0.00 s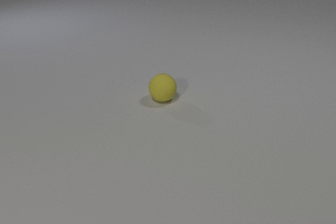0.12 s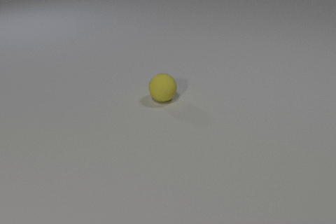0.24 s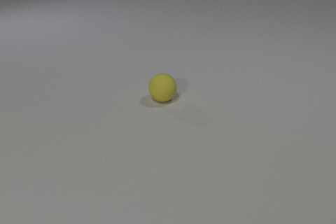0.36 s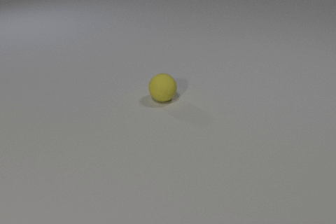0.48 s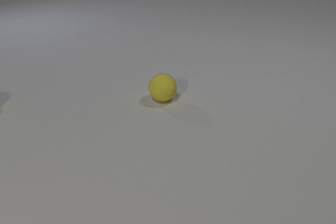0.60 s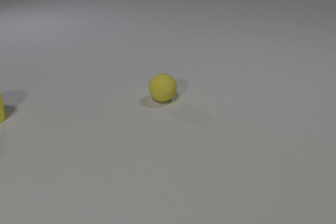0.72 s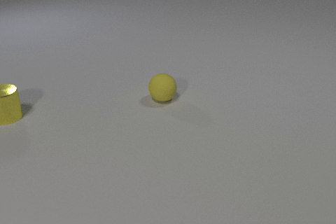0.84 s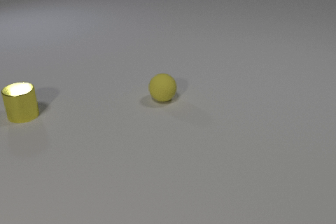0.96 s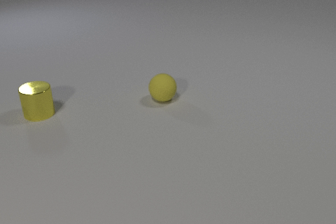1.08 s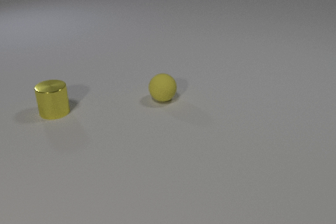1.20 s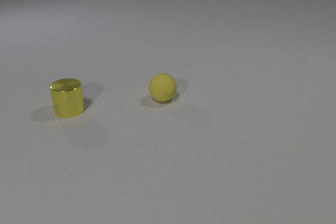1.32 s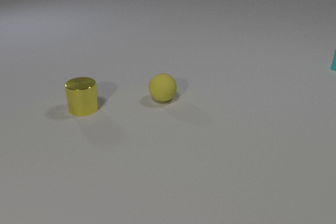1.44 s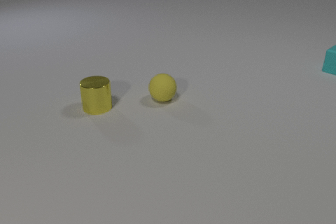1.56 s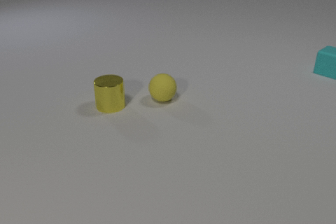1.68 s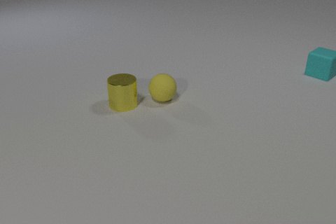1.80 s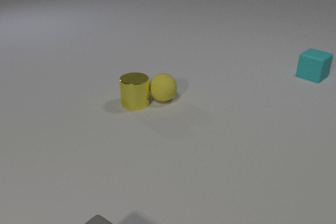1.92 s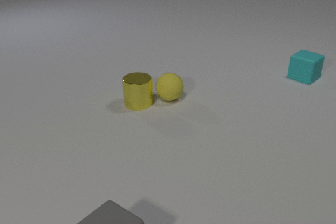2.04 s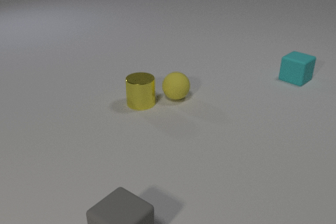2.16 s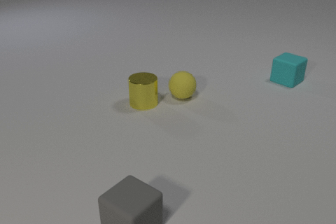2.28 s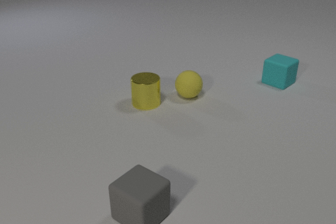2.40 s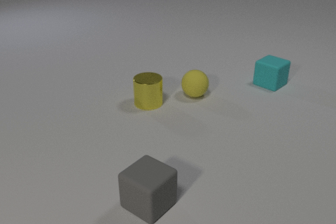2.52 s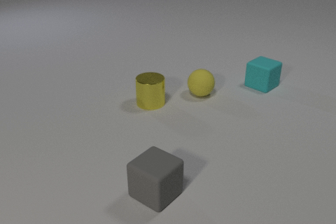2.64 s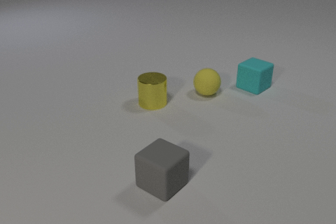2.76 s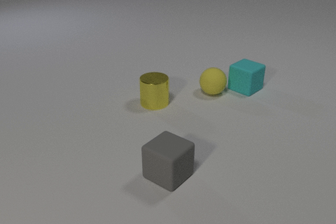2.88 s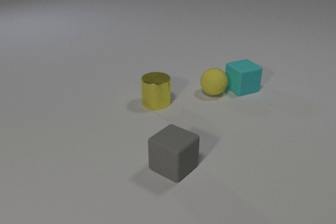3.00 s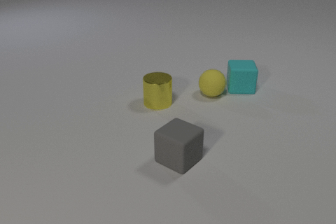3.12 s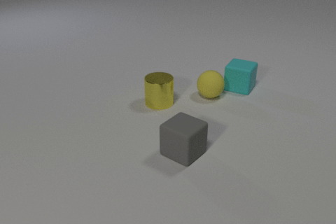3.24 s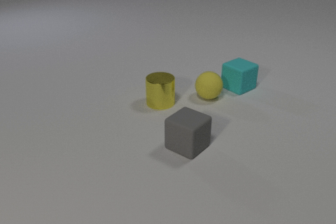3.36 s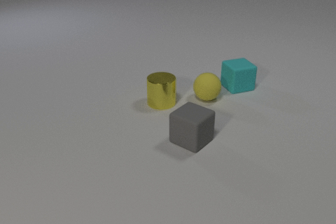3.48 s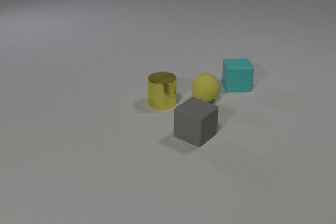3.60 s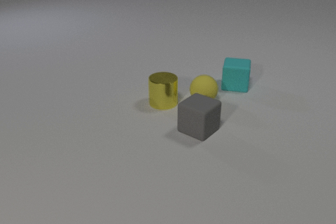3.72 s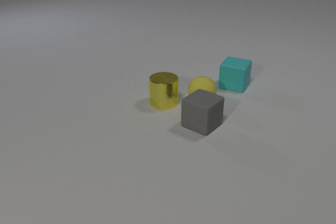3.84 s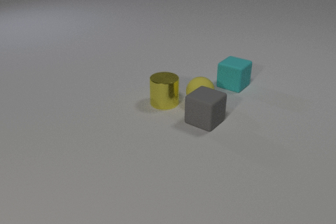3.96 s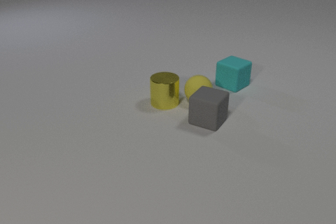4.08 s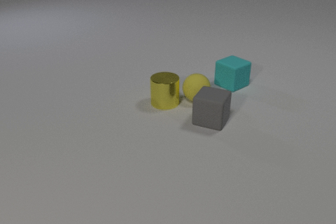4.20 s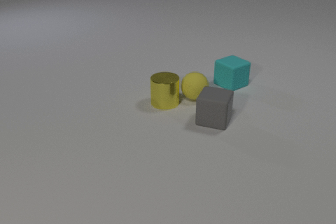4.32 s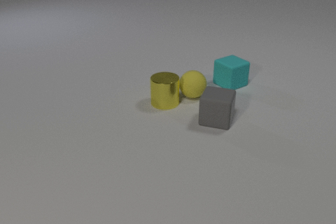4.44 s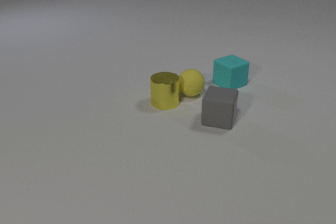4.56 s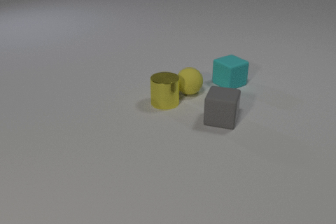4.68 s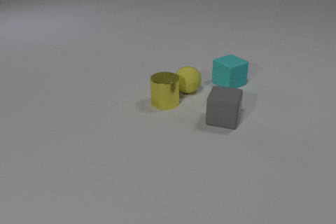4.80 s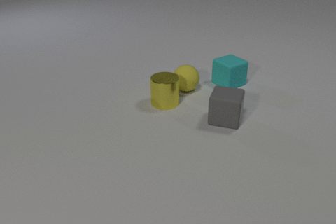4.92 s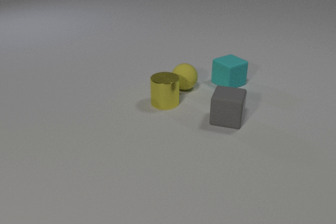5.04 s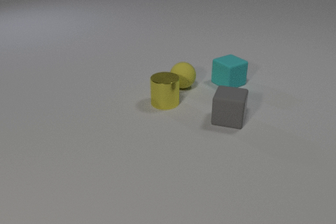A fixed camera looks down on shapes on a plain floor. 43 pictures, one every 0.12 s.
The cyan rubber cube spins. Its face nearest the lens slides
to the left.
The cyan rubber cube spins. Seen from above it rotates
clockwise.
0.00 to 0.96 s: The yellow metal cylinder comes in at the left edge, slides to the right.
0.96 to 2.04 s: The yellow metal cylinder slides to the right. The yellow rubber sphere rolls to the right. The cyan rubber cube comes in at the right edge, slides to the left and toward the camera. The gray rubber cube comes in at the bottom edge, slides away from the camera and to the right. The yellow metal cylinder and the yellow rubber sphere collide.
2.04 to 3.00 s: The yellow metal cylinder slides to the right. The yellow rubber sphere rolls to the right. The cyan rubber cube slides to the left and toward the camera, spins so that its near face slides to the left, clockwise seen from above. The gray rubber cube slides away from the camera and to the right. The yellow rubber sphere and the cyan rubber cube collide.
3.00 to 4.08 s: The yellow metal cylinder slides to the right. The yellow rubber sphere rolls to the left and toward the camera. The cyan rubber cube slides to the left and away from the camera, spins so that its near face slides to the left, clockwise seen from above. The gray rubber cube slides away from the camera and to the right. The yellow rubber sphere and the gray rubber cube collide.
4.08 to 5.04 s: The yellow rubber sphere rolls away from the camera and to the left. The gray rubber cube slides to the right.
How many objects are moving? 4.
How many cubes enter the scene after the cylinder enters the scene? 2.
Are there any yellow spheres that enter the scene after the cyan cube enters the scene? no.
